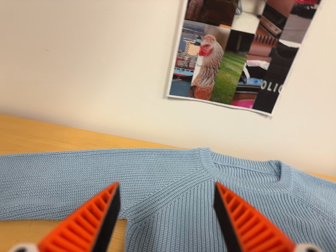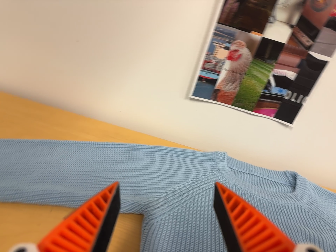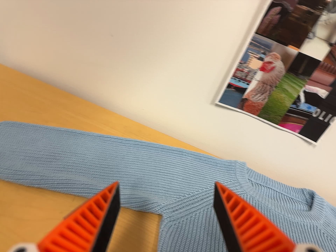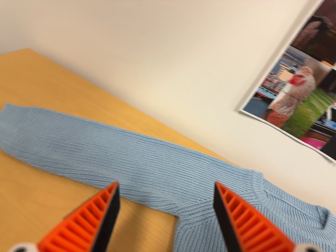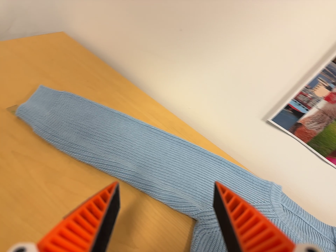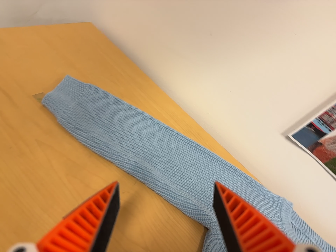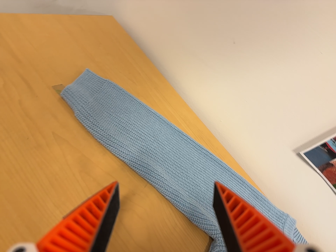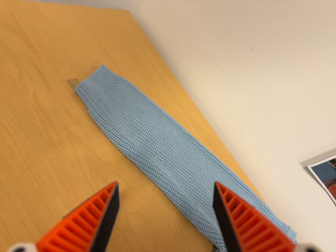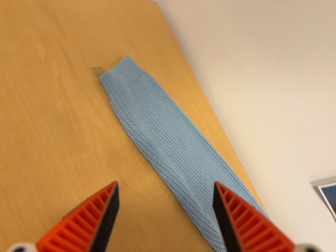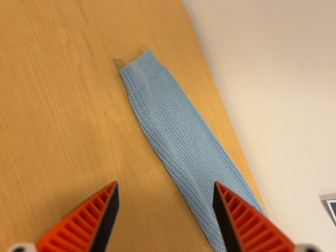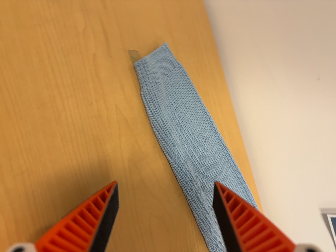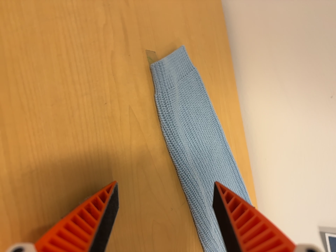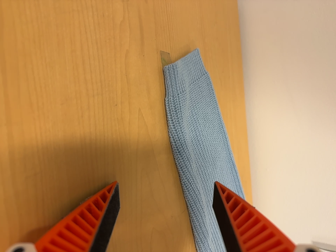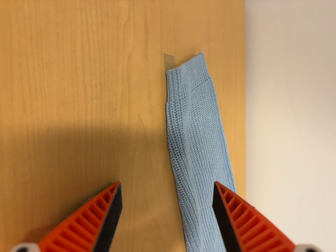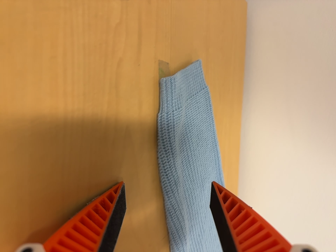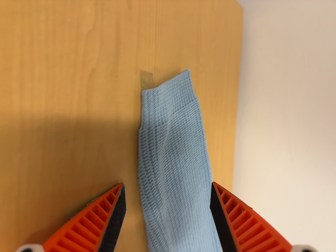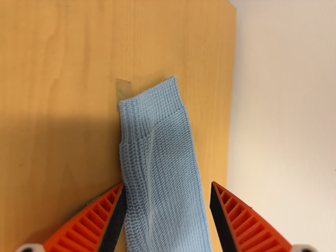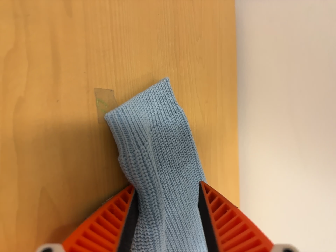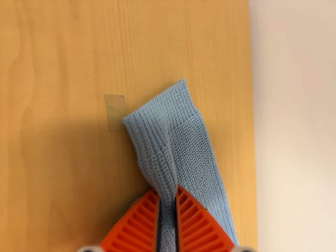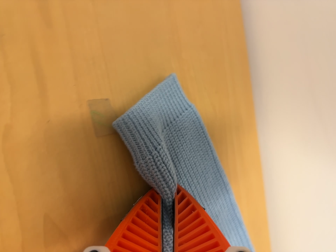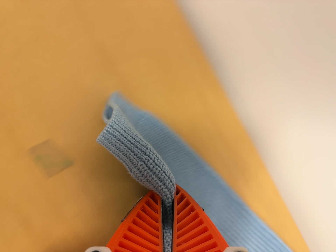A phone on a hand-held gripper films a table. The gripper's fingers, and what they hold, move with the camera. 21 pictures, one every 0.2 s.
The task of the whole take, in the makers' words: left arm across.
0.0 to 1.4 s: The camera travels to its left, about 20 cm, so close, fixed things drift to the right. It rolls about its line of sight by about 45 degrees, and the scene rotates clockwise.
1.4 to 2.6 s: The camera travels to its left, toward the top of its view and forward, about 12 cm, so close, fixed things drift to the right. It rolls about its line of sight by about 35 degrees, and the scene rotates clockwise.
2.6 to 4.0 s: The camera pans to its left by about 10 degrees. It travels to its right, forward and toward the top of its view, about 18 cm. It rolls about its line of sight by about 25 degrees, and the scene rotates counterclockwise.
The film runs forward here.
